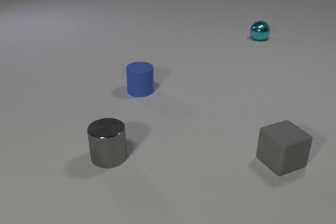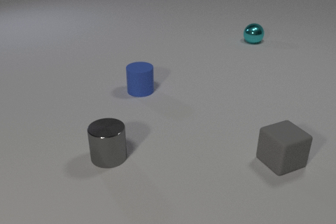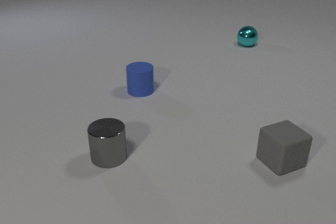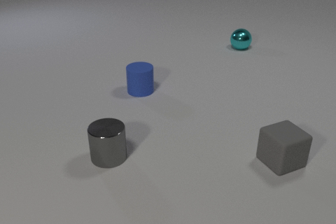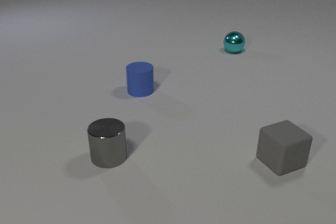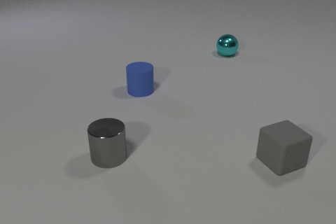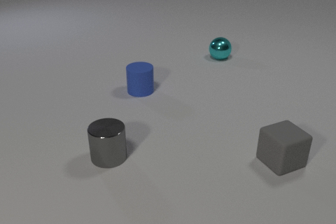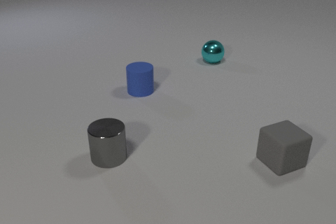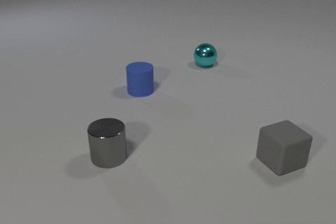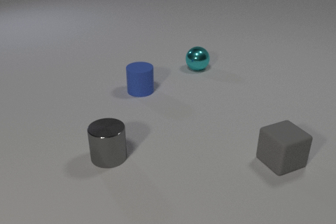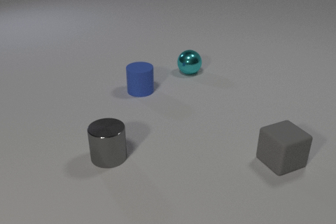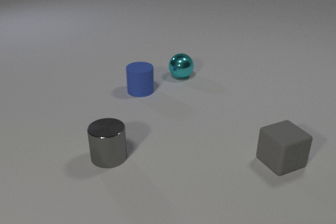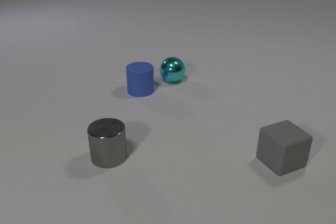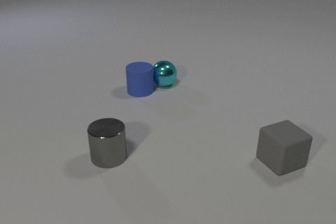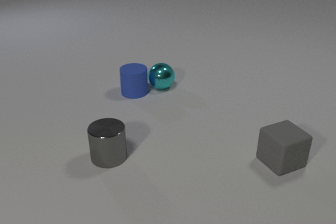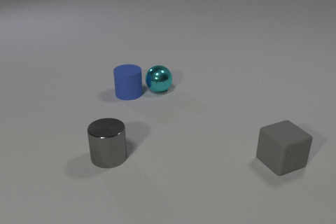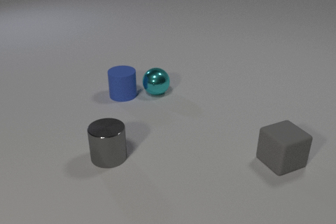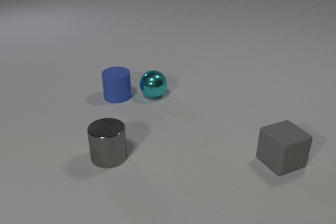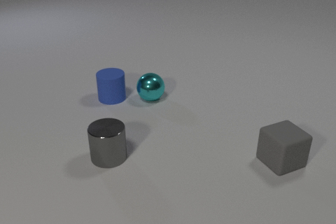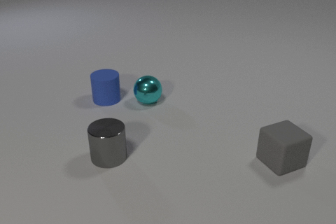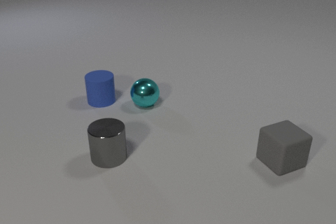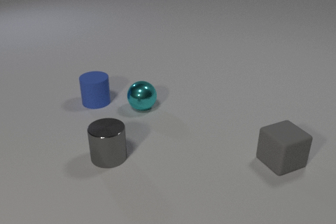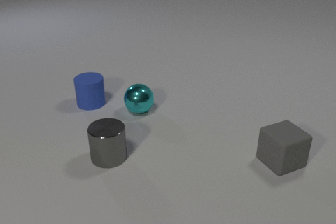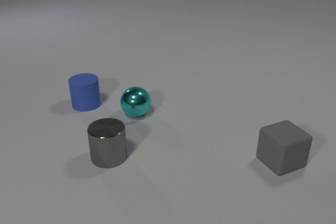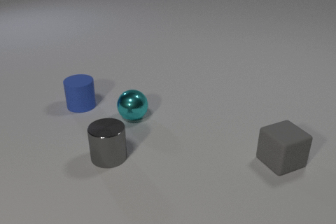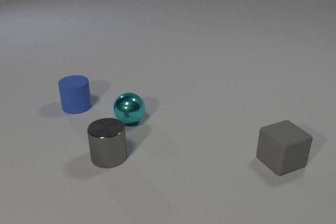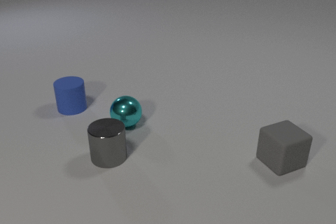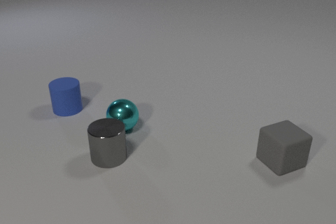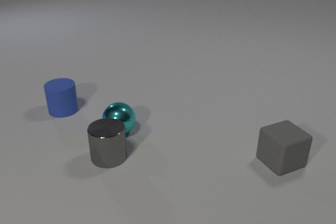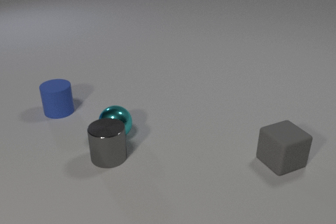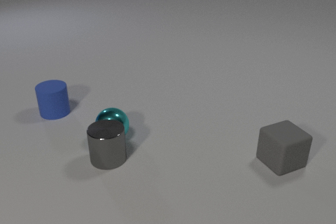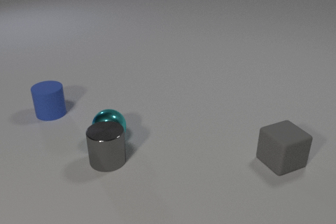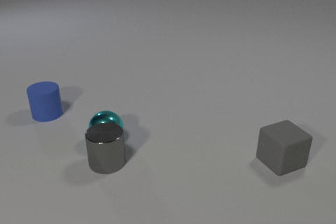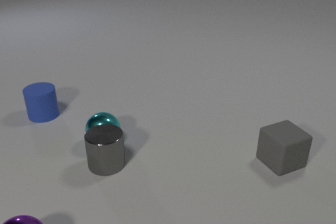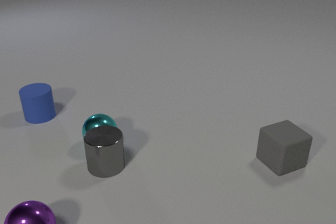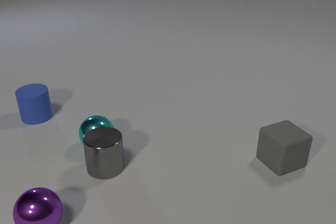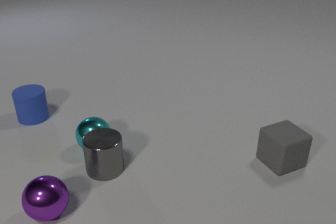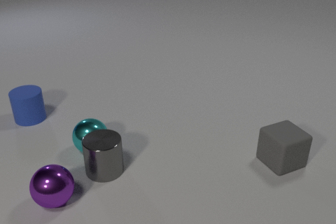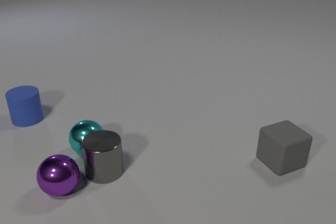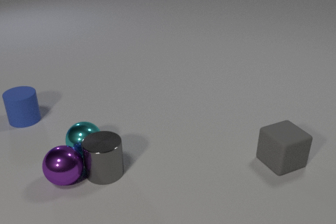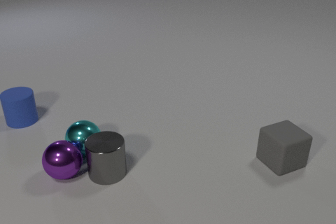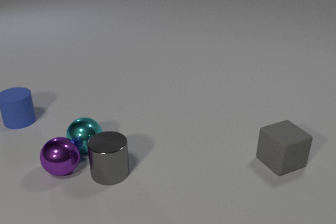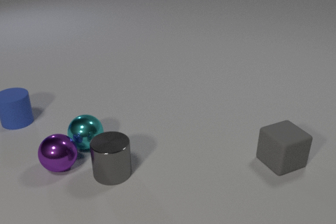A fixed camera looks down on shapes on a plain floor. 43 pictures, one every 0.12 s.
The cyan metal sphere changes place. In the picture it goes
toward the camera.
The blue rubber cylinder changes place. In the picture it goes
to the left.
0.00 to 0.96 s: The cyan metal sphere rolls toward the camera and to the left.
0.96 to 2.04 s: The cyan metal sphere rolls toward the camera and to the left. The blue rubber cylinder slides to the left and toward the camera. The cyan metal sphere and the blue rubber cylinder collide.
2.04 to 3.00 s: The cyan metal sphere rolls toward the camera and to the left. The blue rubber cylinder slides to the left.
3.00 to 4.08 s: The cyan metal sphere rolls toward the camera and to the left. The blue rubber cylinder slides to the left. The gray metal cylinder slides toward the camera. The purple metal sphere comes in at the bottom edge, rolls away from the camera and to the right. The cyan metal sphere and the gray metal cylinder collide.
4.08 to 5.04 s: The cyan metal sphere rolls to the left. The blue rubber cylinder slides to the left. The gray metal cylinder slides toward the camera. The purple metal sphere rolls away from the camera. The gray metal cylinder and the purple metal sphere collide. The cyan metal sphere and the purple metal sphere collide.
What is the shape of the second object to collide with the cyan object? cylinder.
How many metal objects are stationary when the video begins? 1.
Are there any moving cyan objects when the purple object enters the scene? yes.
